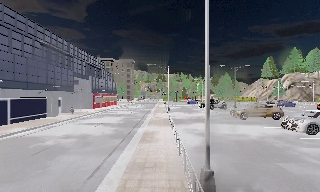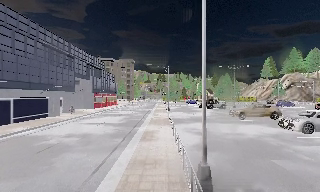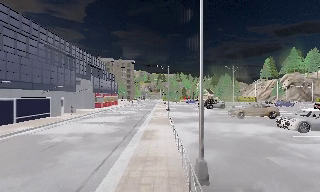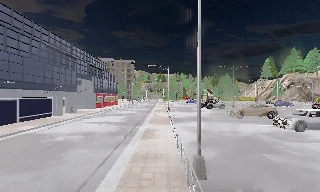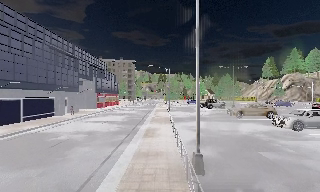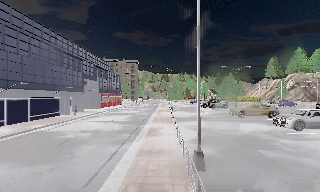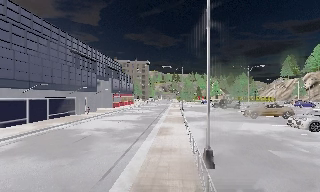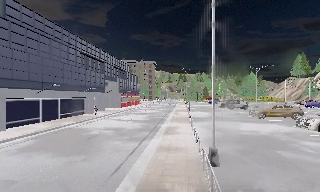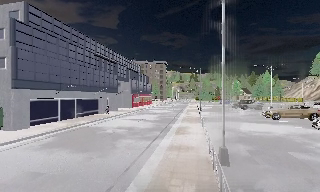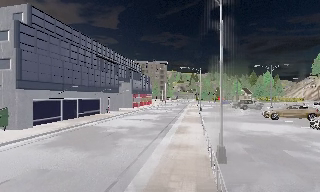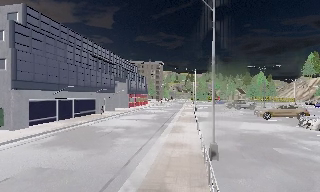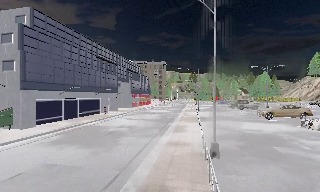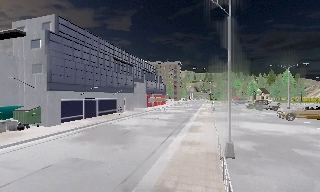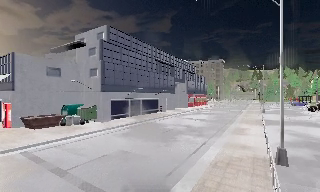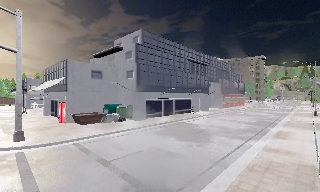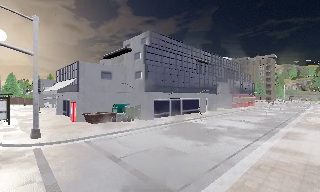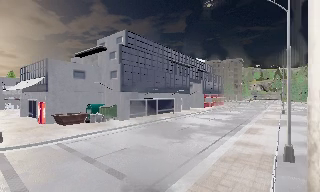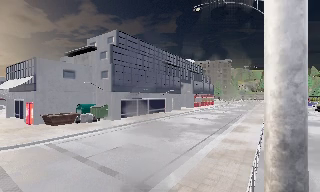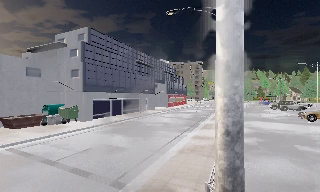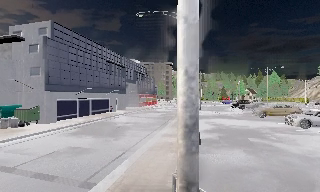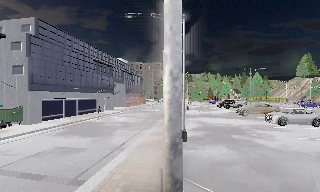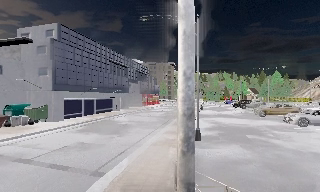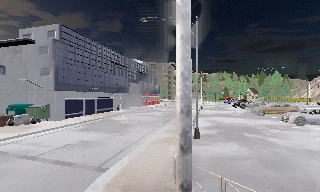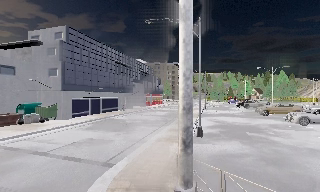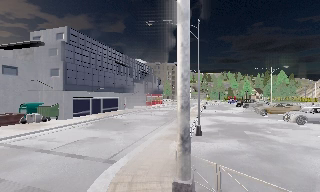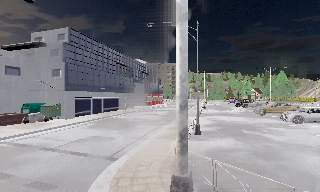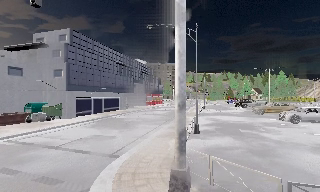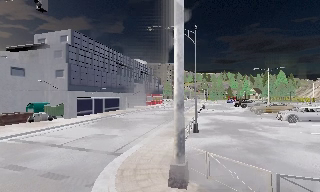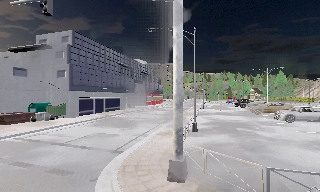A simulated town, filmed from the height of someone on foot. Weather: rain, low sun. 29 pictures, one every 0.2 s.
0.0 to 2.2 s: The camera swings to its left by about 10 degrees, and the scene slides to the right. It travels backward, about 3 m, so what stands in front gets smaller.
2.2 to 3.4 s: The camera pans to its left, which is counterclockwise from overhead, by about 20 degrees. It travels backward, about 1.5 m, so what stands in front gets smaller.
3.4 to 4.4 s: The camera pans to its right, which is clockwise from overhead, by about 20 degrees. It travels backward, about 1.5 m, so what stands in front gets smaller.
4.4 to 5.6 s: The camera travels backward, about 1.5 m, so what stands in front gets smaller.
The film runs backward here.
